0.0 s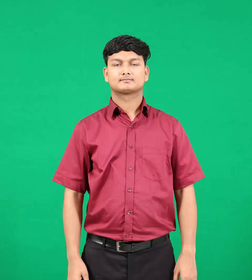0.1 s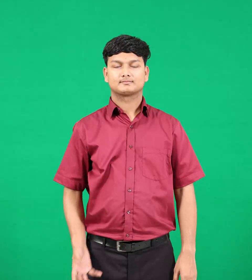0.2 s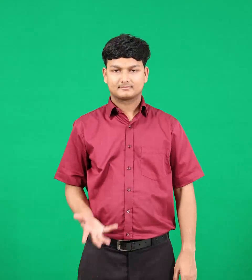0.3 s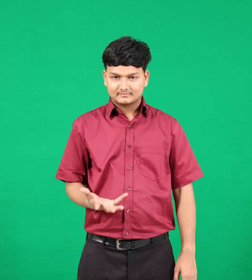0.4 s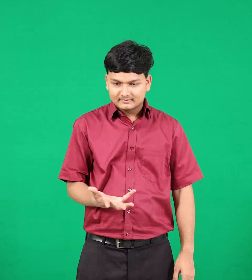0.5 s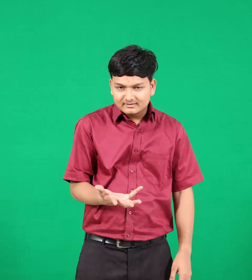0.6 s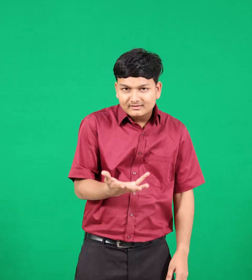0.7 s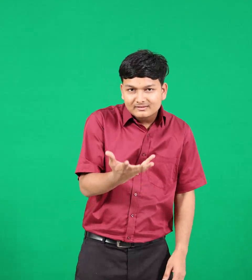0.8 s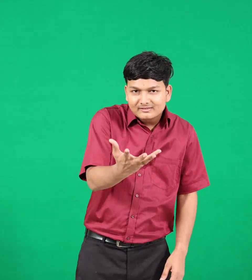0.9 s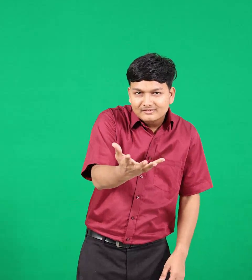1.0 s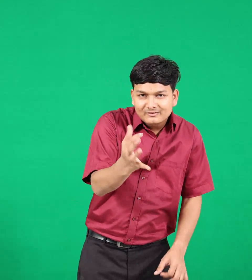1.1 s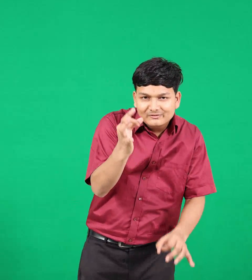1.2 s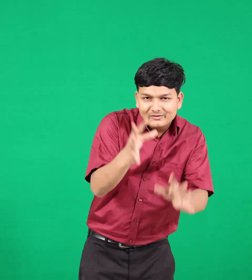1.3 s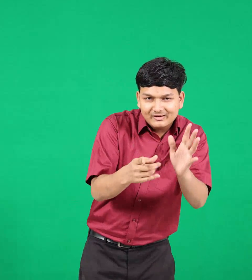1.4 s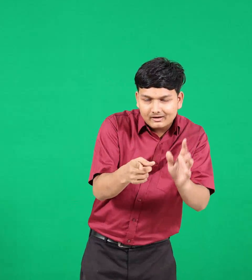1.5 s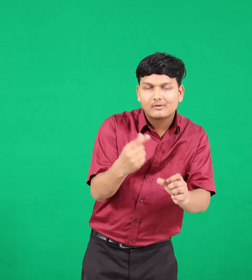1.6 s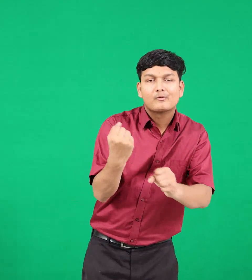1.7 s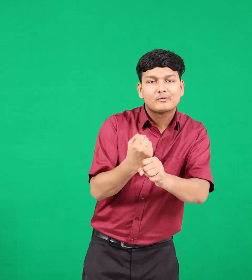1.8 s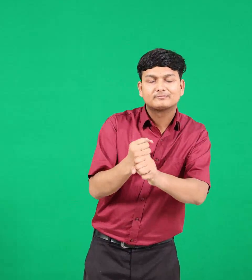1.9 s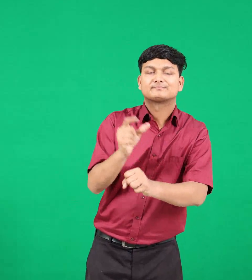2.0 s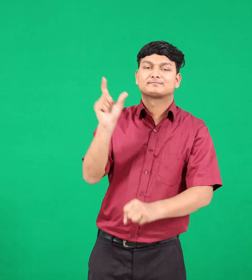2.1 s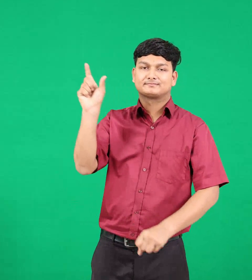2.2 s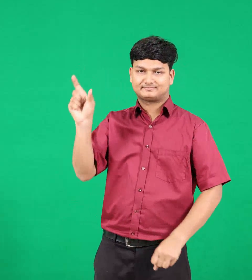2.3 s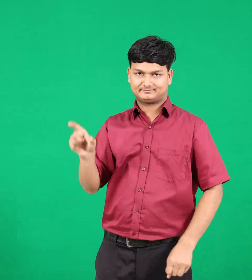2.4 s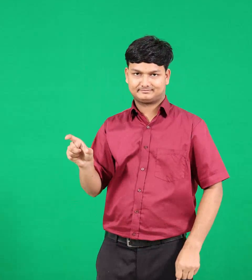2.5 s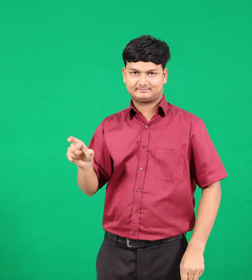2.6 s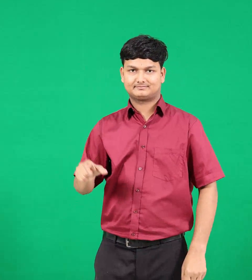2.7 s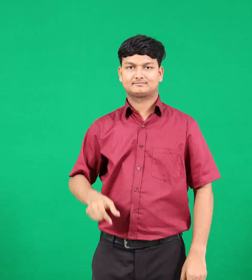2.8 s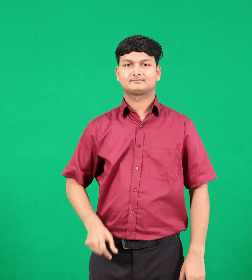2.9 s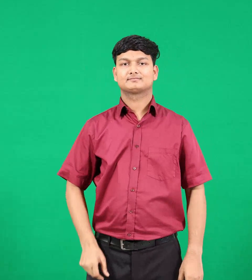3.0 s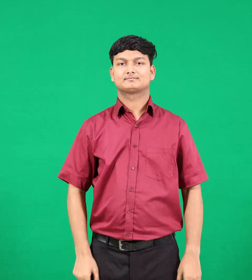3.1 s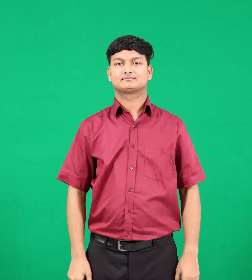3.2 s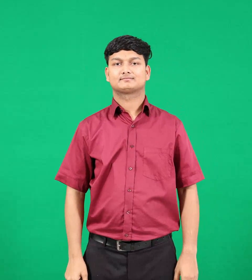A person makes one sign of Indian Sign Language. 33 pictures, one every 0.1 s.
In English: baker
